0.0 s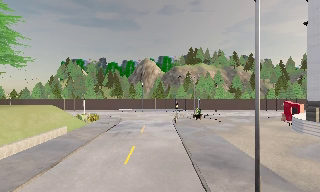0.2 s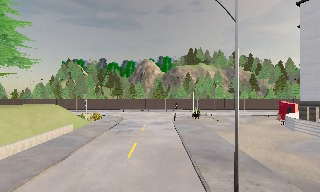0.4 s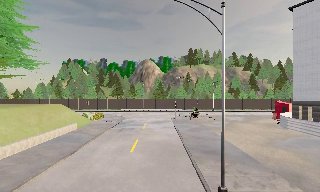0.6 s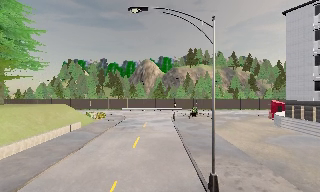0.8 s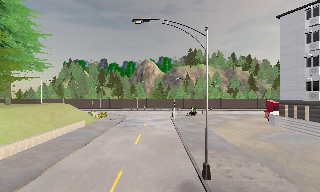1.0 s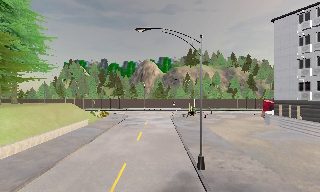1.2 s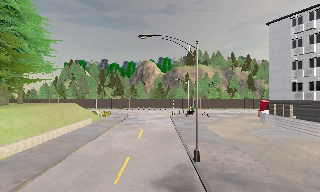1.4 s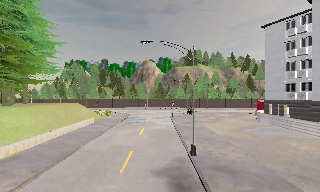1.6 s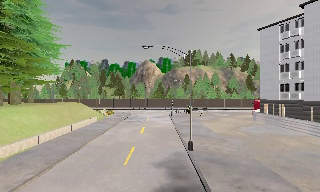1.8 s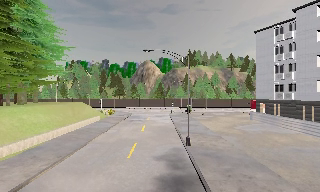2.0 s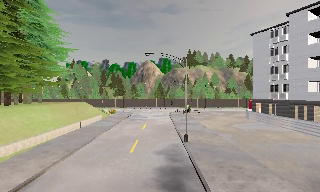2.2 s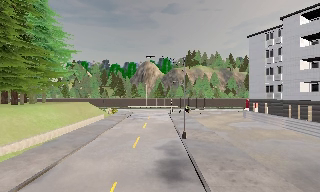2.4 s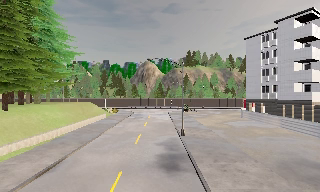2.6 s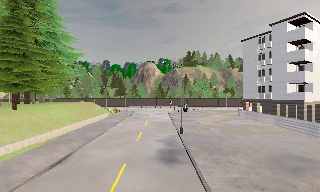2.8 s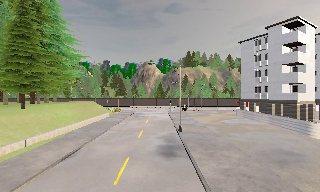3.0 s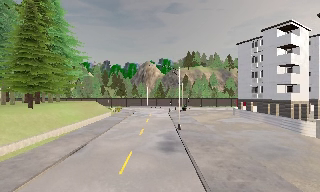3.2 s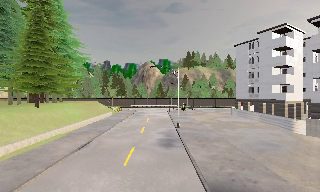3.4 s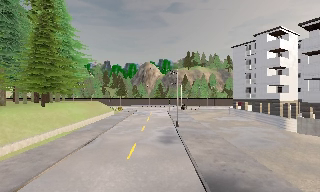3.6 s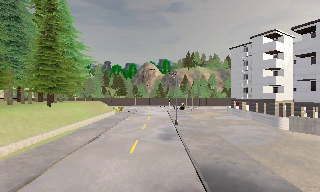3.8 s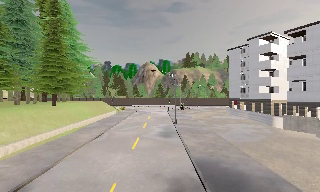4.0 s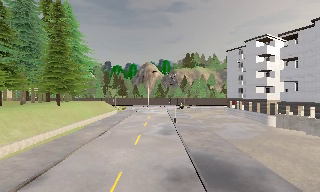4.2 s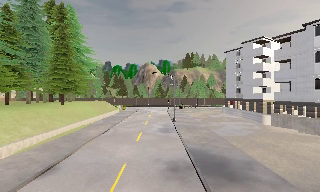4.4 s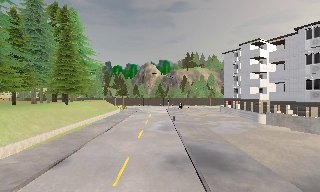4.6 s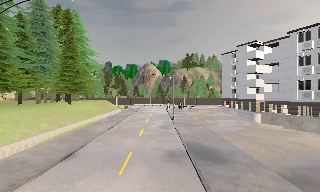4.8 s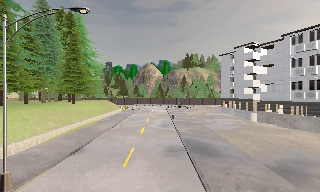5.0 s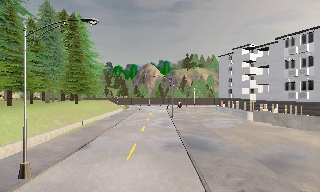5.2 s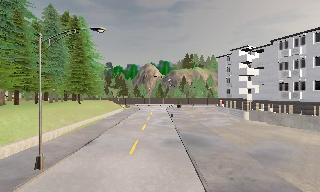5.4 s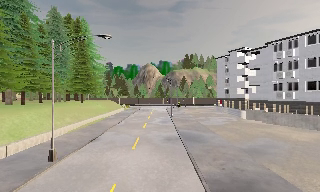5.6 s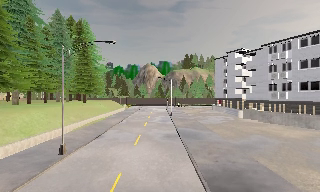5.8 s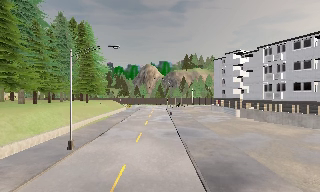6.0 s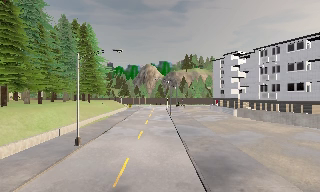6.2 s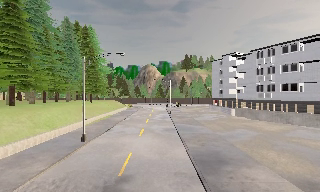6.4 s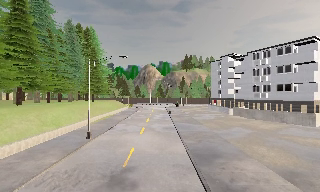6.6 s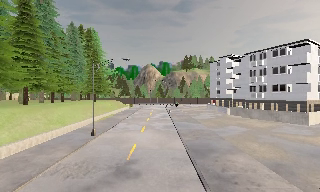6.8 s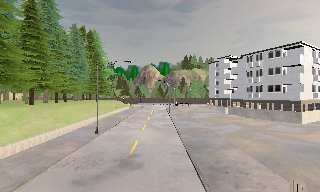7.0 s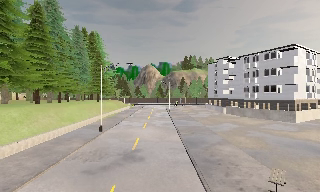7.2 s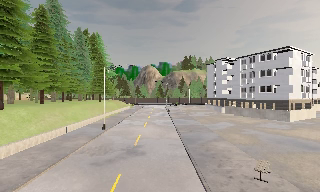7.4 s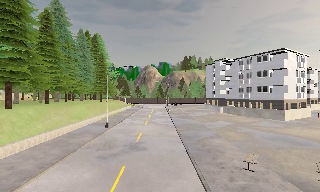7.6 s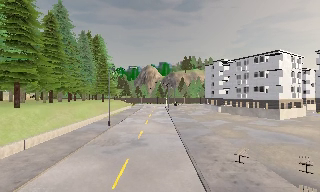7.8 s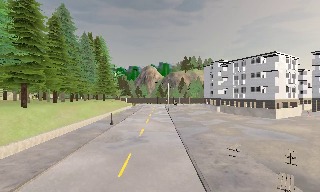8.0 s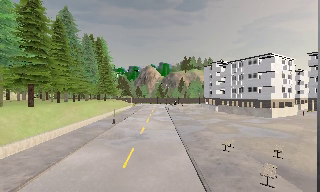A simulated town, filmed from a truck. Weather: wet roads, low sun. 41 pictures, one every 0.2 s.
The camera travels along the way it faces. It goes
backward.
0.0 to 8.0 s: The camera travels backward, about 40 m, so what stands in front gets smaller.
The film runs backward here.
